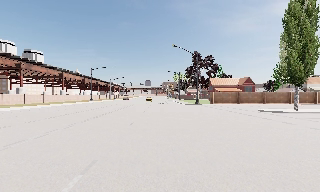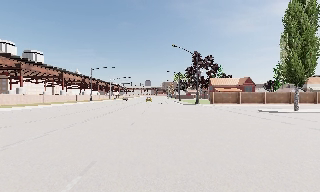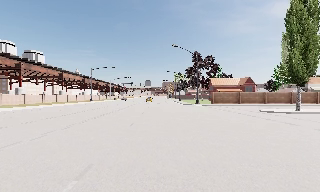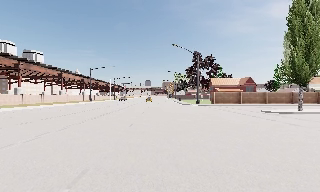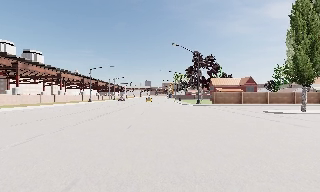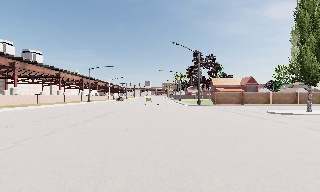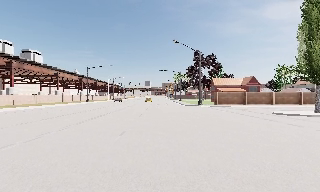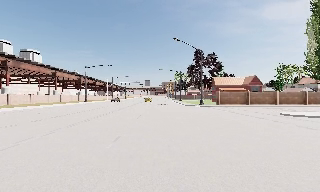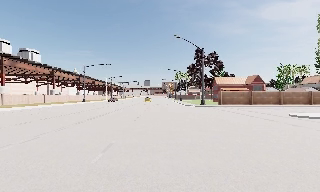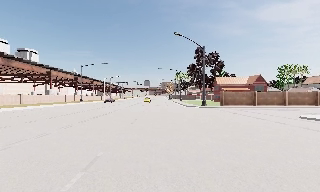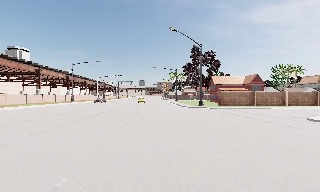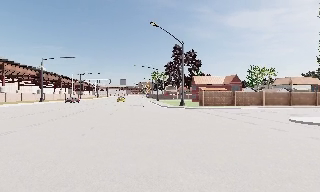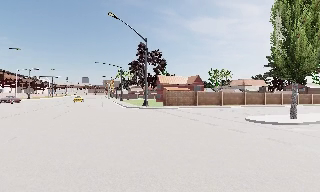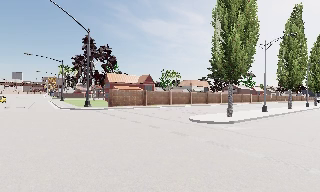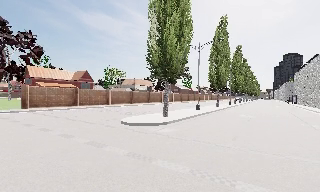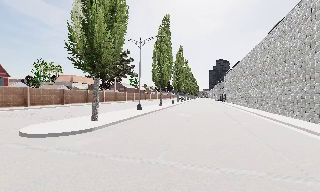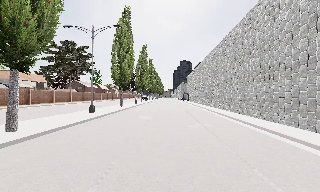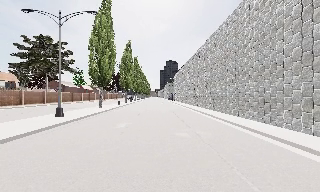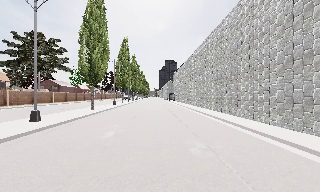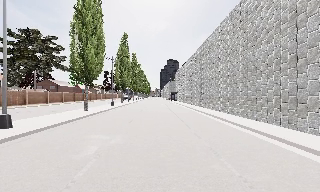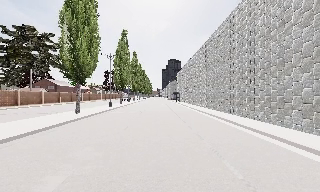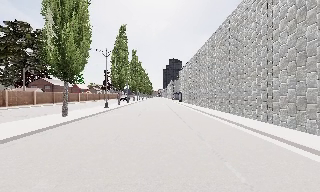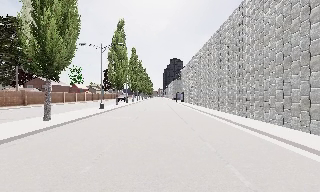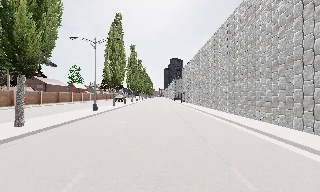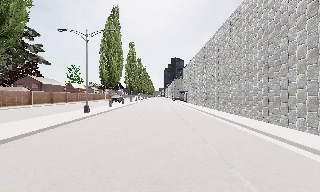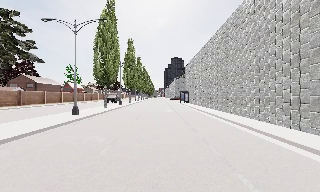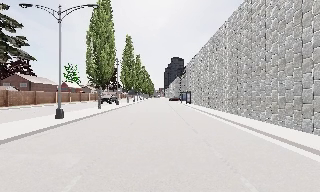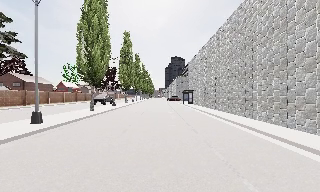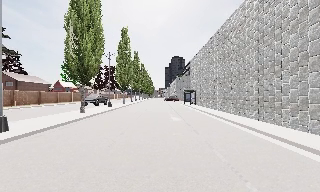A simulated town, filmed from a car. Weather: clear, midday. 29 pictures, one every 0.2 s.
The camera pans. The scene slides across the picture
to the left.
The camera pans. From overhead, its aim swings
clockwise.
0.0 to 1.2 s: The camera travels forward, about 2.5 m, so what stands in front looms larger. It gains speed.
1.2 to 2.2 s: The camera travels forward, about 6 m, so what stands in front looms larger.
2.2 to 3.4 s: The camera pans to its right, which is clockwise from overhead, by about 85 degrees. It travels forward, about 11 m.
3.4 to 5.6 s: The camera travels forward, about 25 m, so what stands in front looms larger.
The film runs forward here.
